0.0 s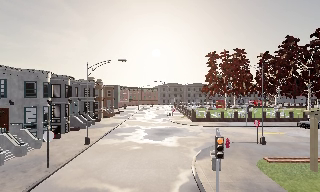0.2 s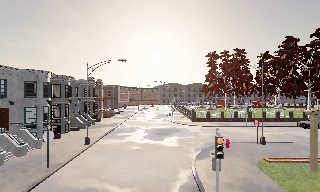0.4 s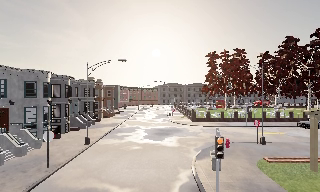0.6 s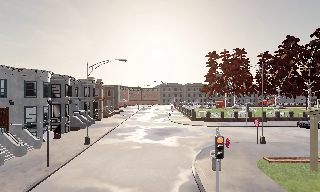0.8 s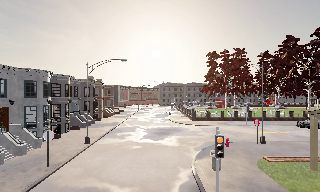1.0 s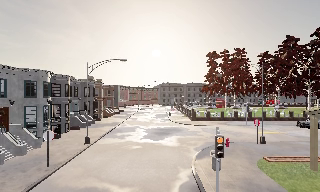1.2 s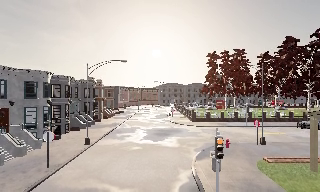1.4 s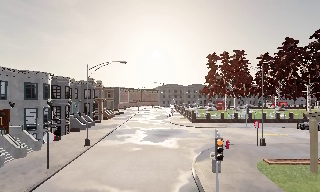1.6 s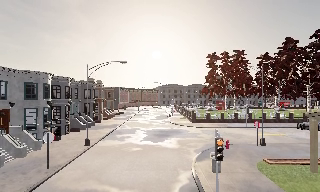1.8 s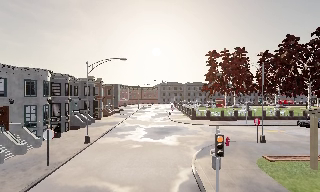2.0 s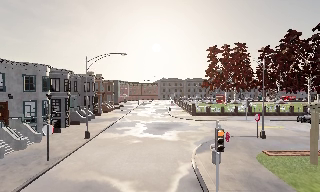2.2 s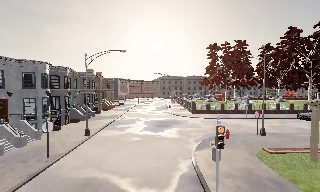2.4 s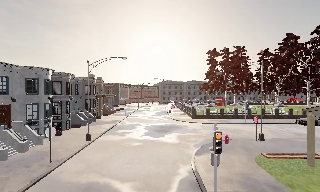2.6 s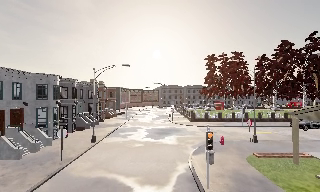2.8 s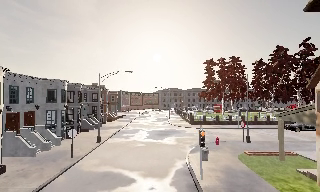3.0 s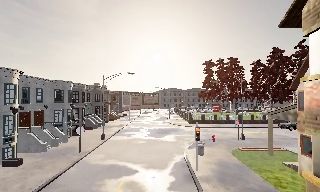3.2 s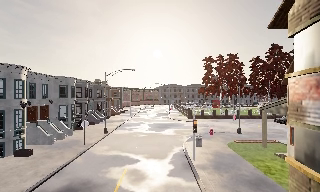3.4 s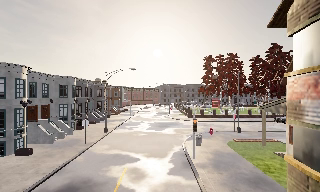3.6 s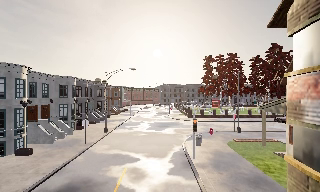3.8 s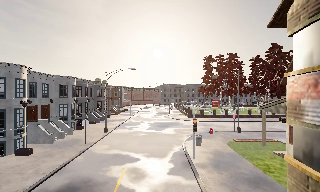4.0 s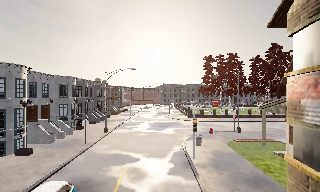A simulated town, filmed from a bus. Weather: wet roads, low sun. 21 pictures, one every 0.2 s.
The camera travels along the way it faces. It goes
backward.
0.0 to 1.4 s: The camera keeps its place and its aim.
1.4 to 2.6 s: The camera travels backward, about 1.5 m, so what stands in front gets smaller. It gains speed.
2.6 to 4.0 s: The camera travels backward, about 3.5 m, so what stands in front gets smaller. It loses speed.
The film runs backward here.
